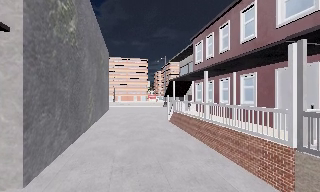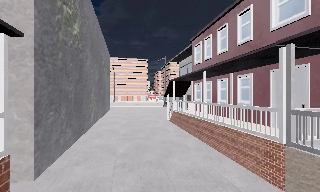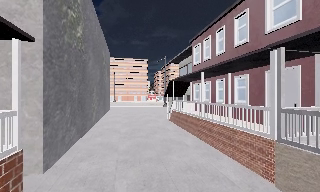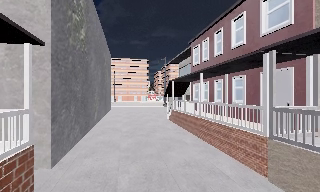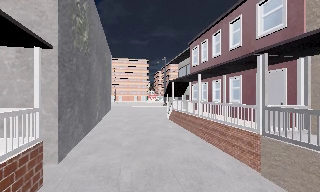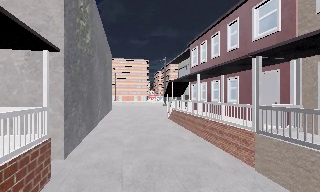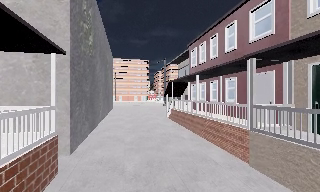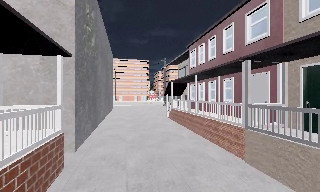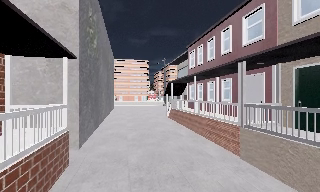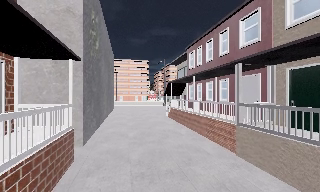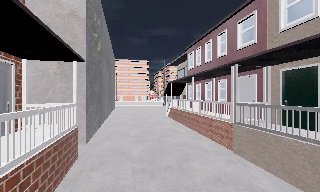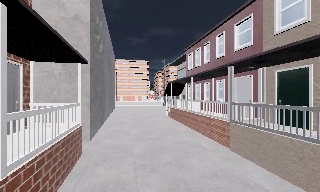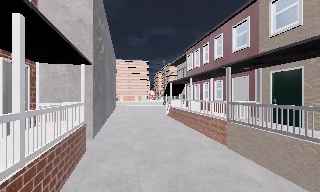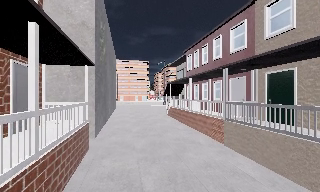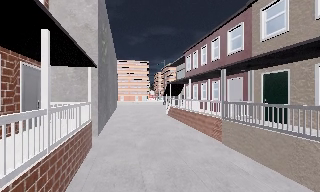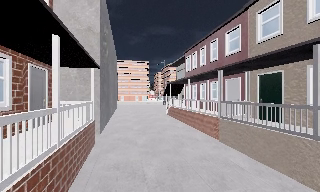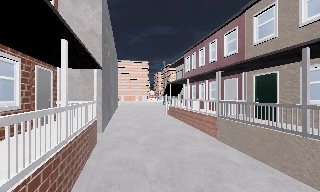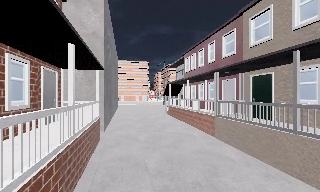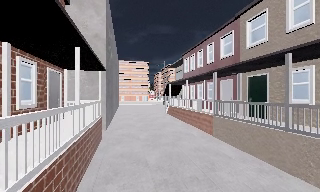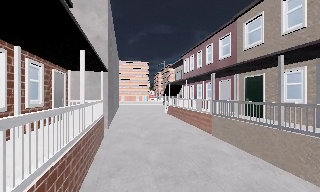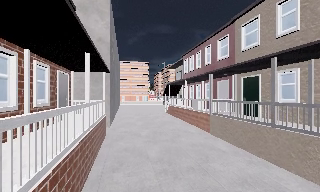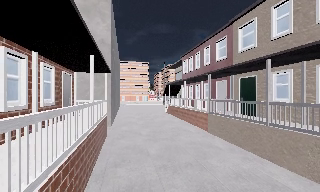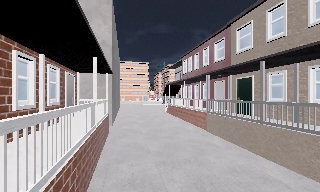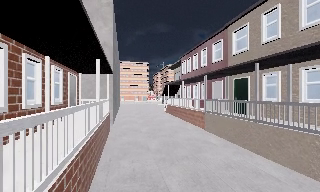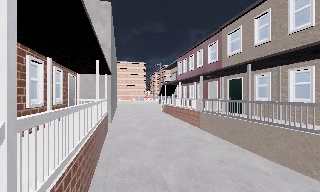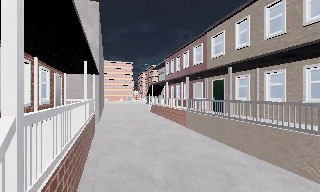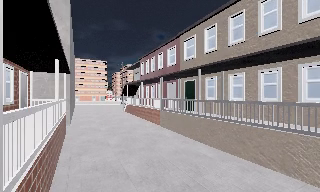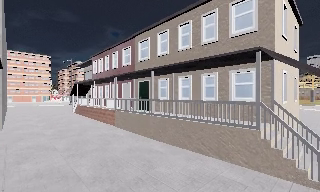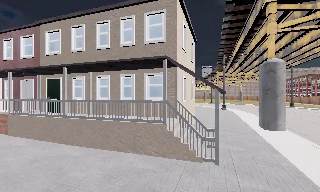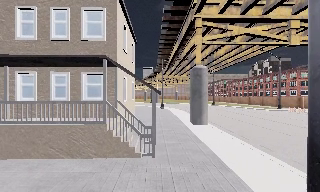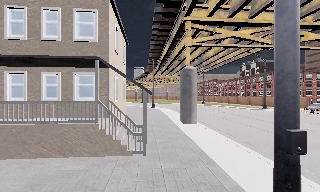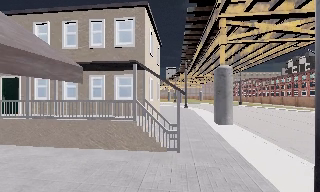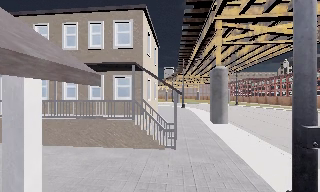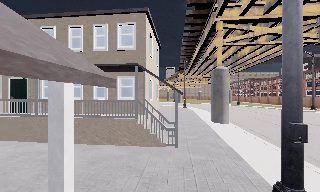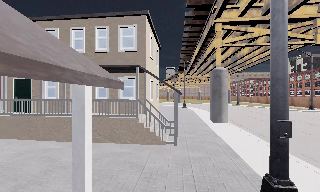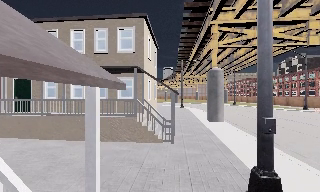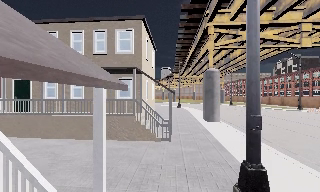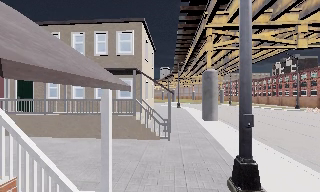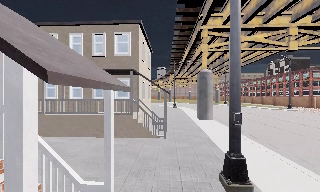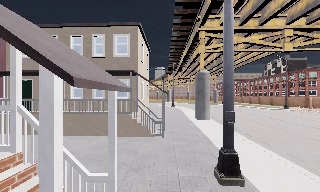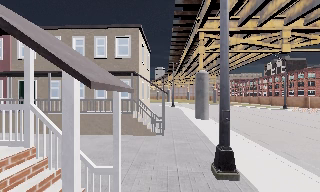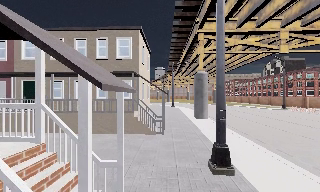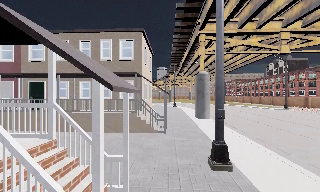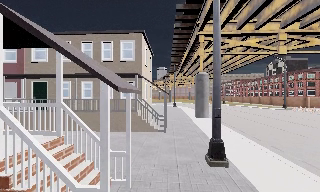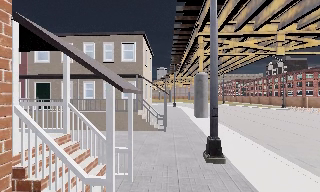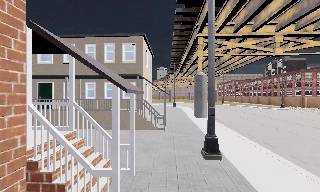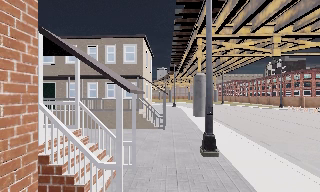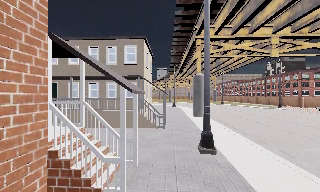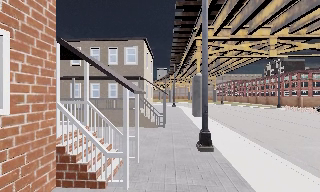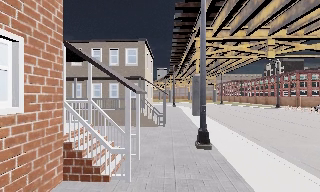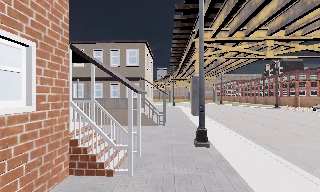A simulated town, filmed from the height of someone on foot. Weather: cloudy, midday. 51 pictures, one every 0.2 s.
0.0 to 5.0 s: The camera travels backward, about 8 m, so what stands in front gets smaller.
5.0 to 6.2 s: The scene slides to the left, as the camera pans about 65 degrees to its right. It travels backward, about 2 m.
6.2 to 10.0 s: The camera travels backward, about 6 m, so what stands in front gets smaller.
The film runs backward here.
